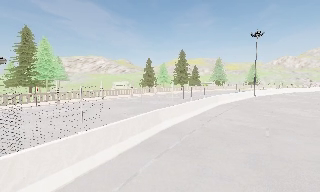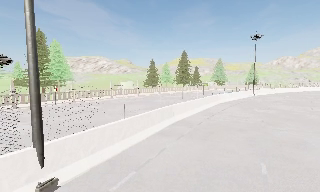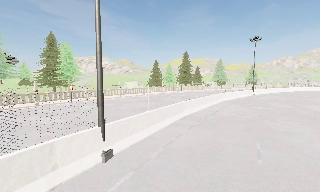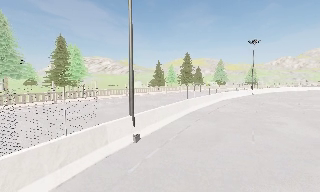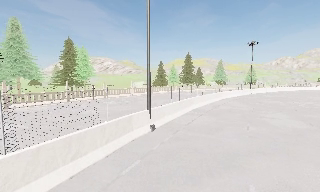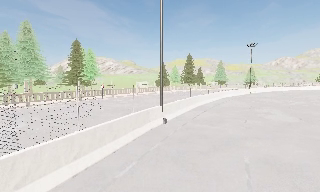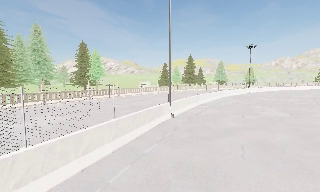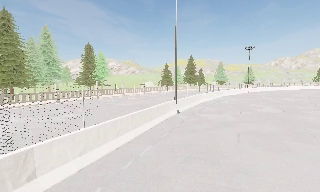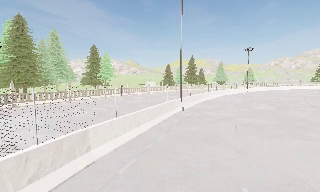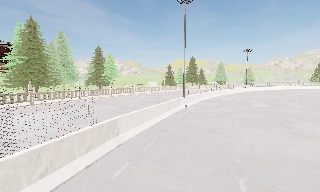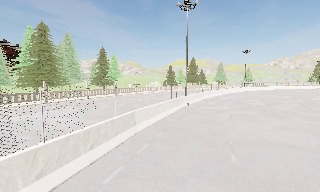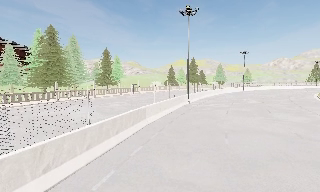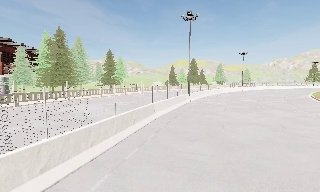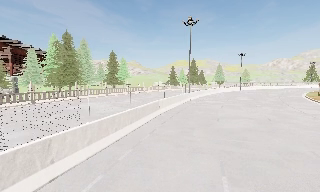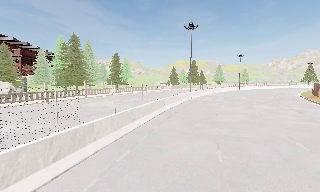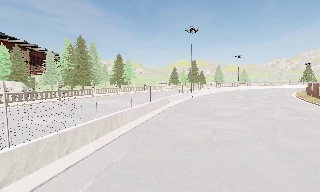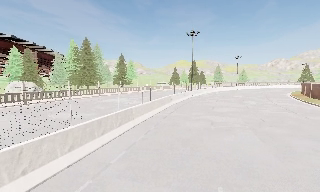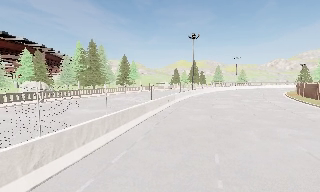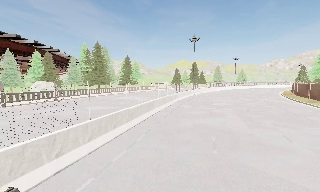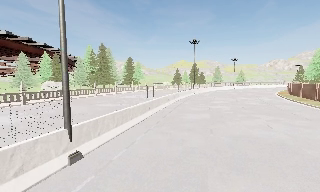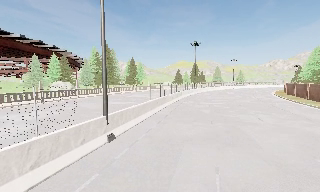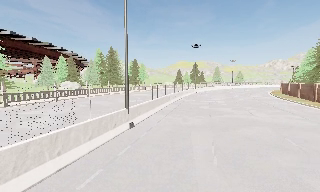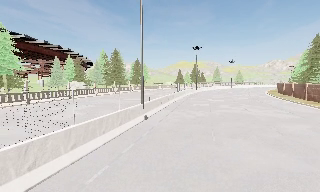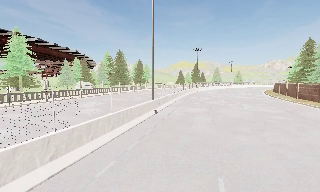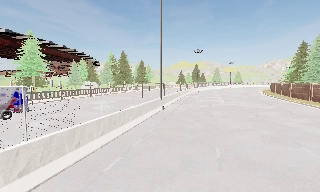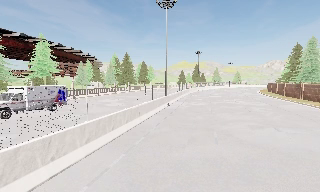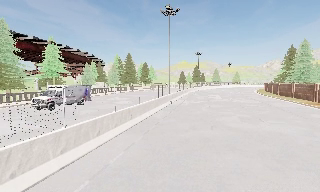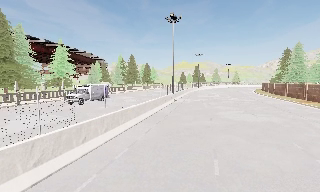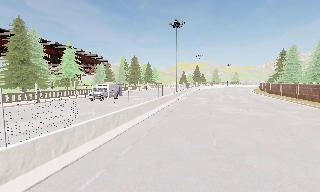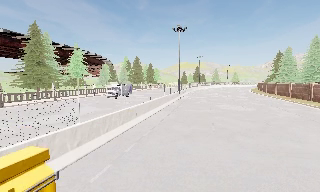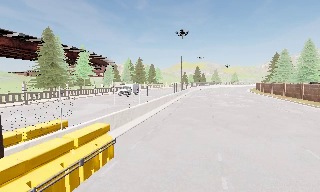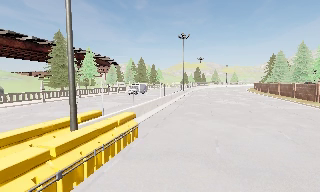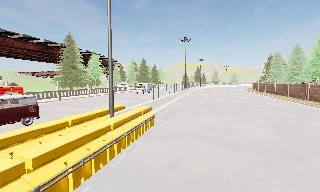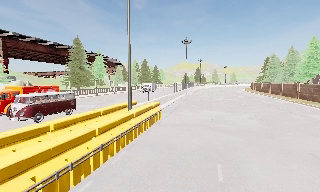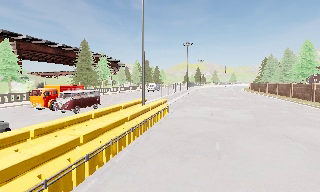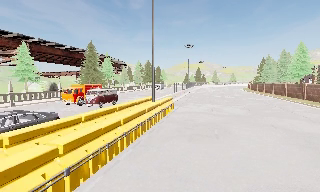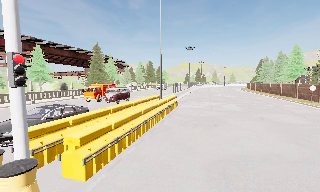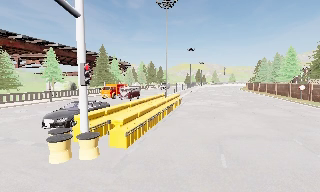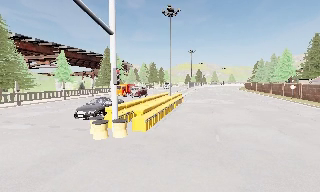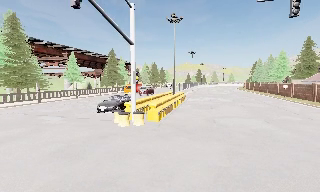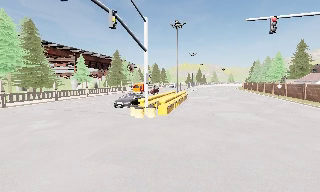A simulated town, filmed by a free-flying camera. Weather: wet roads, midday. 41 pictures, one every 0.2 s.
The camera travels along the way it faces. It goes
backward.
0.0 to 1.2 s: The camera travels backward and to its left, about 11 m, so what stands in front gets smaller.
1.2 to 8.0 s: The camera travels backward, about 70 m, so what stands in front gets smaller.
The film runs backward here.
